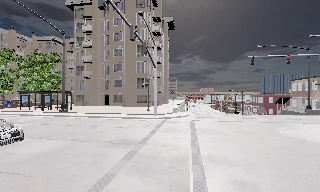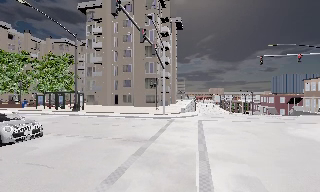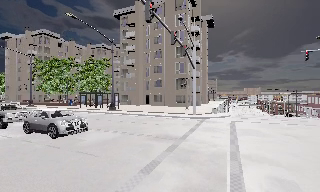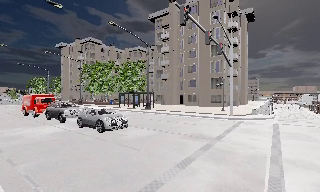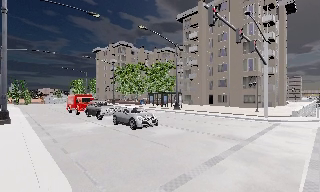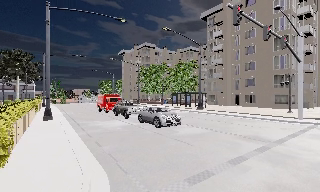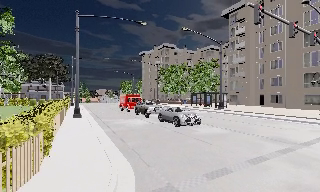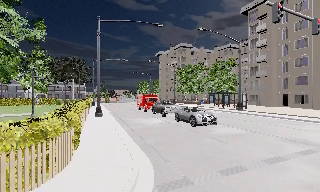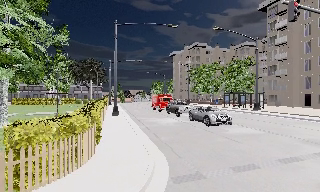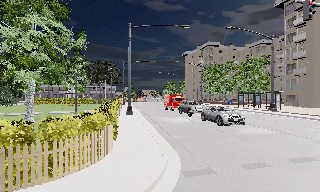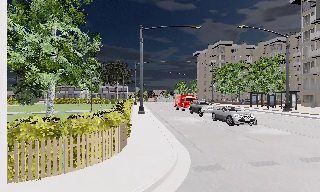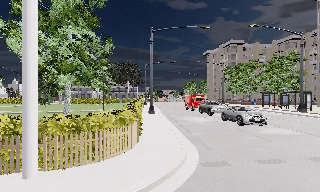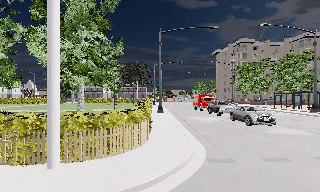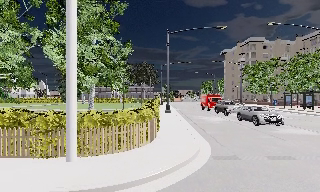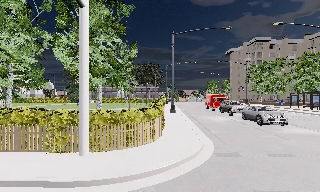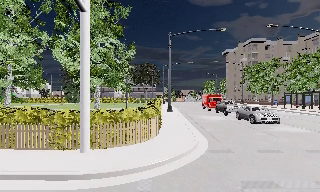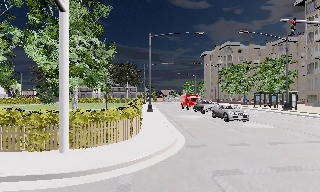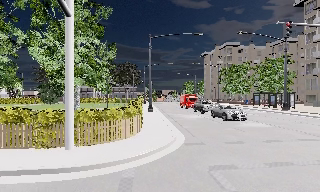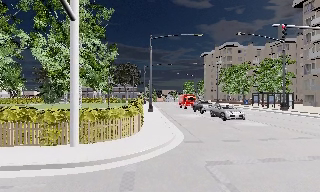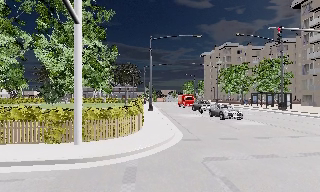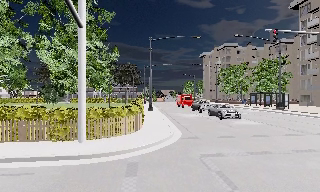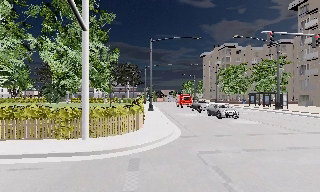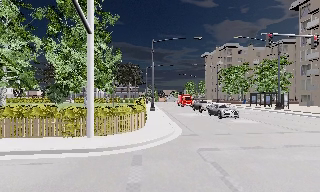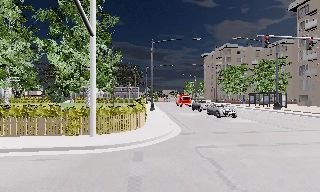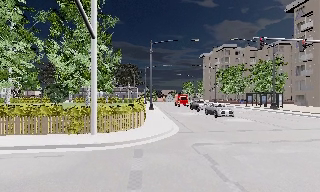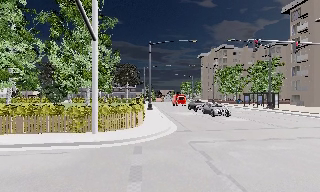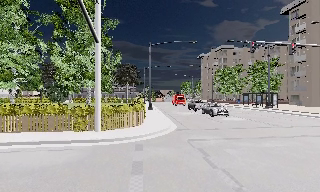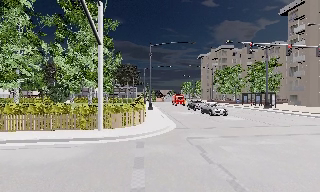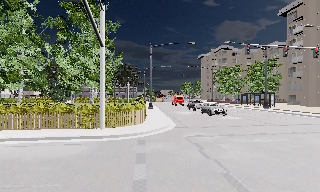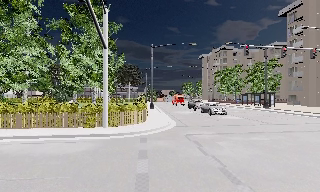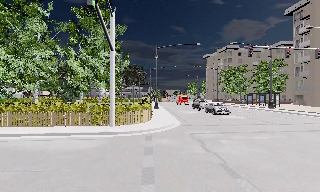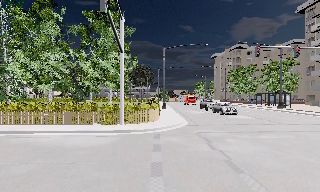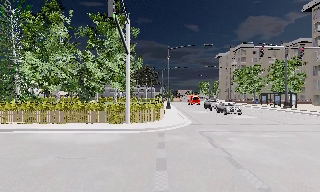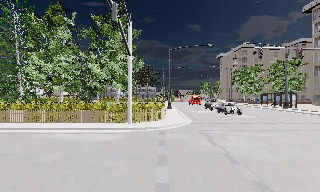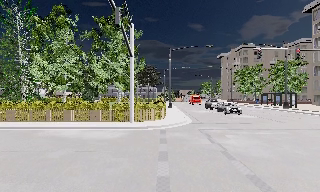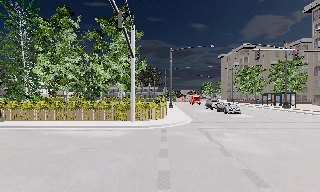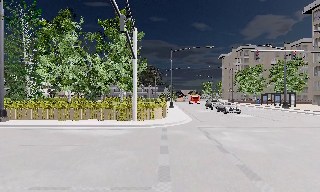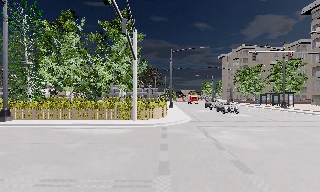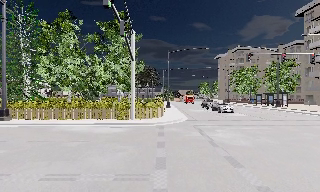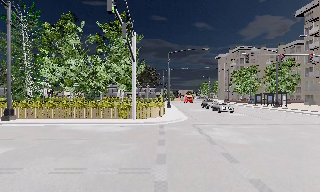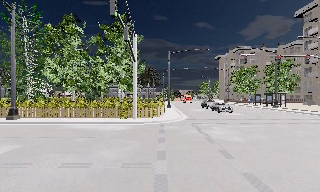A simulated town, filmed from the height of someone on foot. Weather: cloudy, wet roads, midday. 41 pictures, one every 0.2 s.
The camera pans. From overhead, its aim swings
counterclockwise.
The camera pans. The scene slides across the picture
to the right.
0.0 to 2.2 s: The scene slides to the right, as the camera pans about 75 degrees to its left. It travels backward, about 4 m.
2.2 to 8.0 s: The camera travels backward, about 10 m, so what stands in front gets smaller.
The film runs backward here.
